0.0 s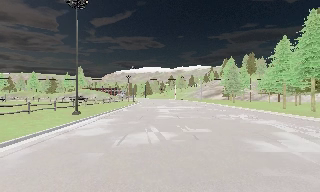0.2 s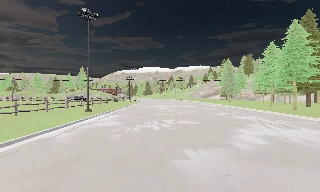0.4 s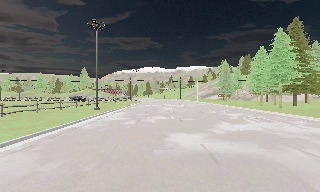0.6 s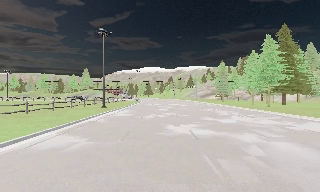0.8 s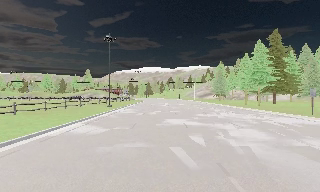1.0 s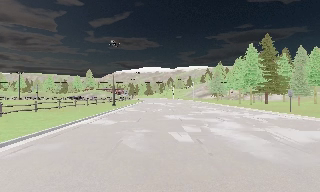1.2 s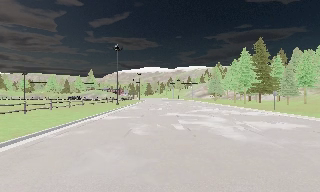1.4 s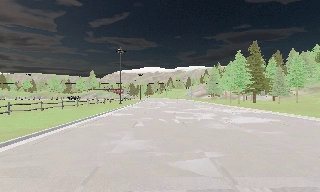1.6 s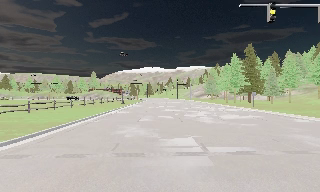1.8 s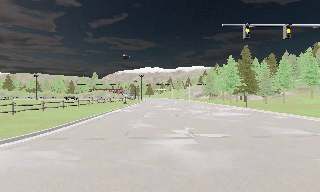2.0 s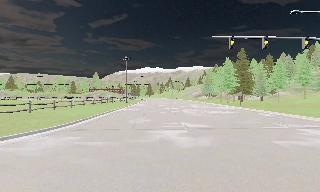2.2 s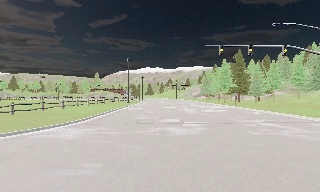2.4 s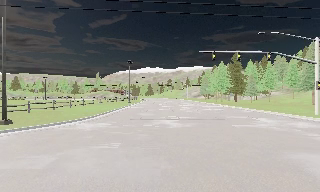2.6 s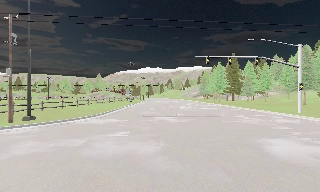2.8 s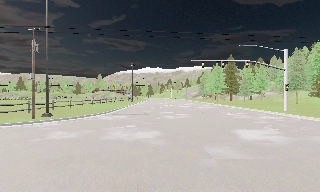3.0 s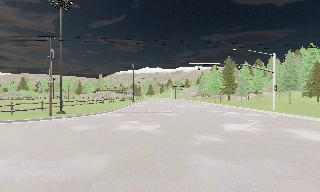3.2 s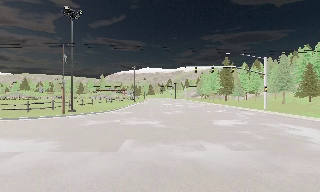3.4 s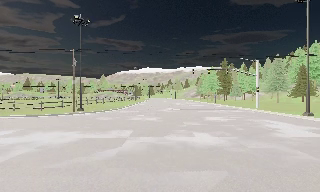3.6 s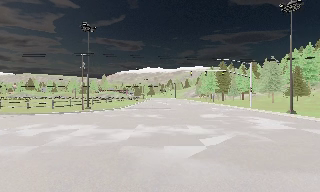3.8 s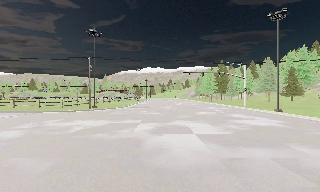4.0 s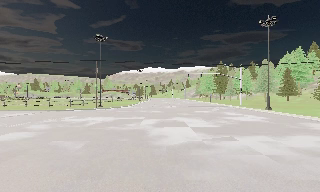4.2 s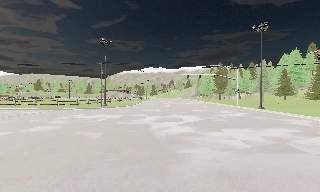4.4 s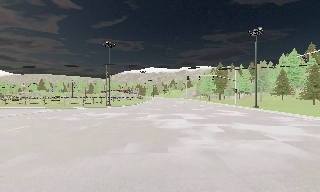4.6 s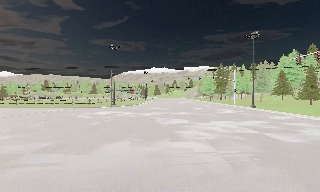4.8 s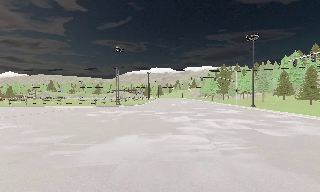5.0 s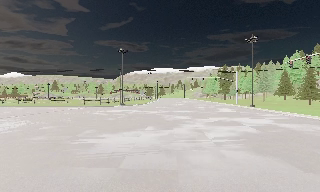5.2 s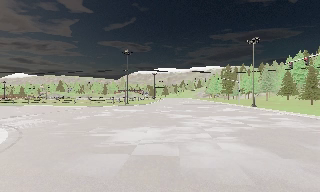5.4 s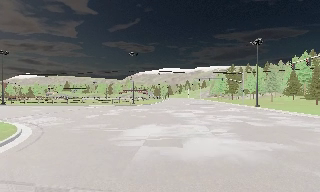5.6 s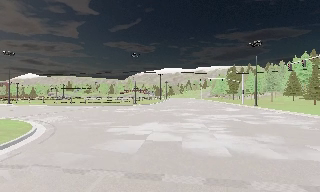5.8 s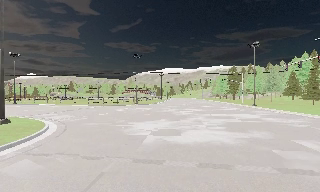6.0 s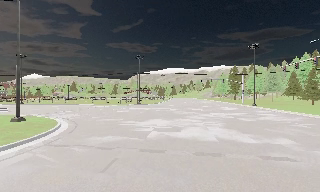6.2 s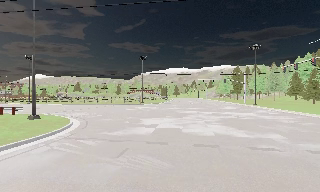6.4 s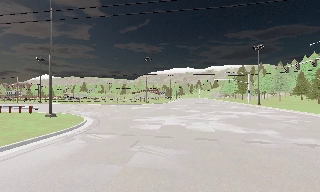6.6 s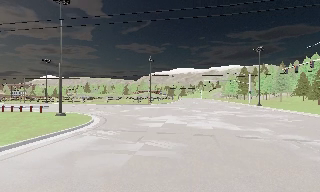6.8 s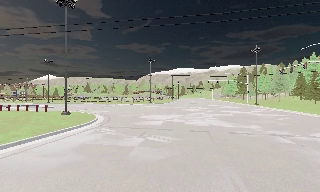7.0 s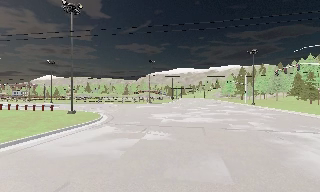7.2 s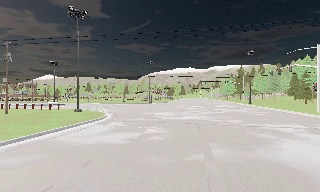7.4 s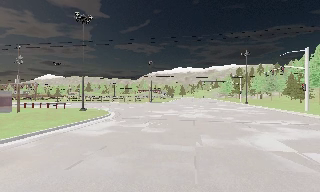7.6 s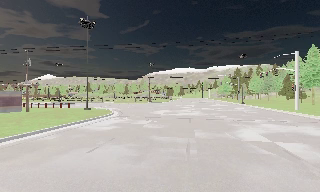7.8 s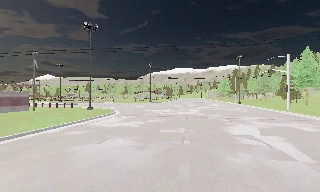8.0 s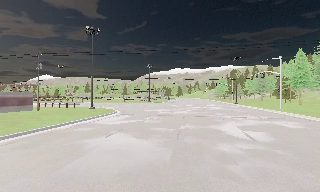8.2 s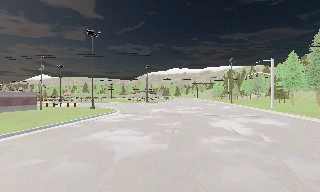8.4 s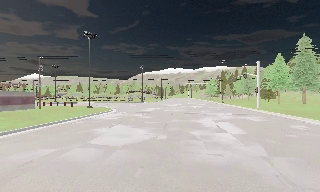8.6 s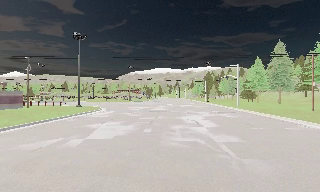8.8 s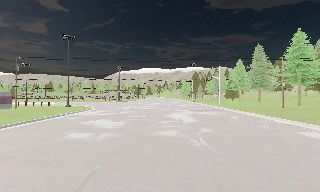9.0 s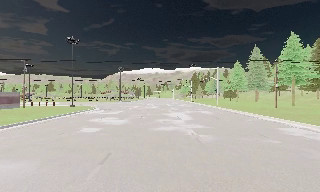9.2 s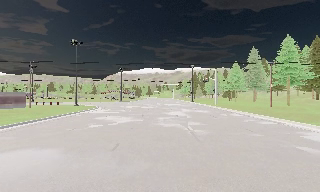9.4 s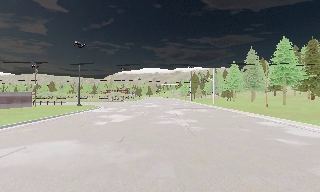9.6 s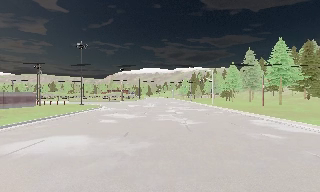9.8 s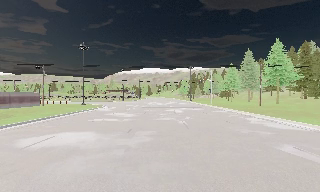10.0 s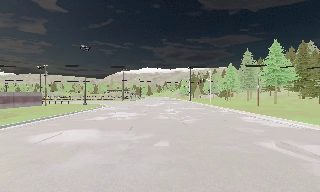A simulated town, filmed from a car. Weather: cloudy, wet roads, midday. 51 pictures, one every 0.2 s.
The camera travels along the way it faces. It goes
backward.
0.0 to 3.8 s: The camera travels backward, about 45 m, so what stands in front gets smaller.
3.8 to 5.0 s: The camera travels backward, about 9 m, so what stands in front gets smaller. It loses speed.
5.0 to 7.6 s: The camera travels backward, about 14 m, so what stands in front gets smaller.
7.6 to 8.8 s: The camera pans to its right, which is clockwise from overhead, by about 10 degrees. It travels backward, about 8 m, so what stands in front gets smaller.
8.8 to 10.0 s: The camera travels backward, about 6 m, so what stands in front gets smaller. It loses speed.
The film runs backward here.
